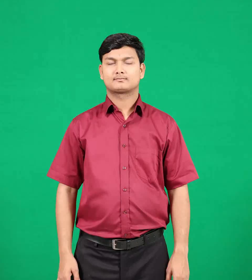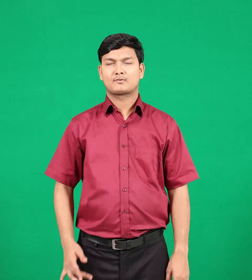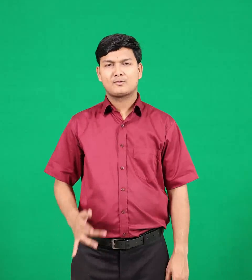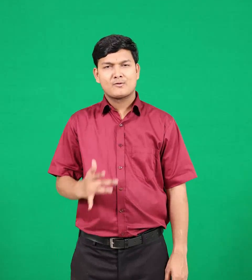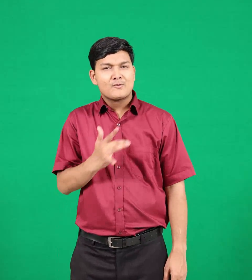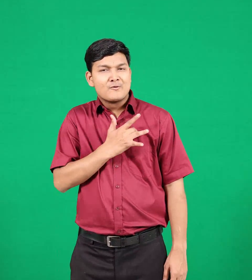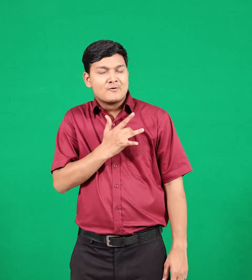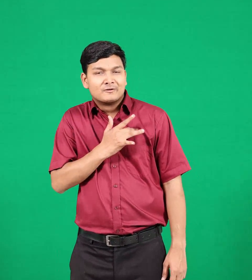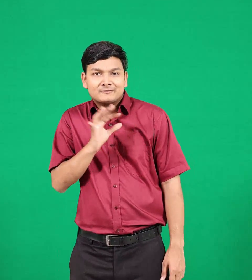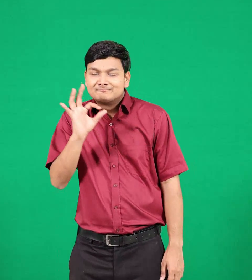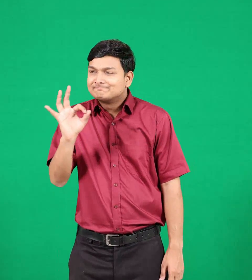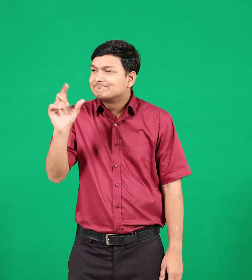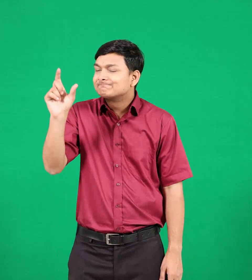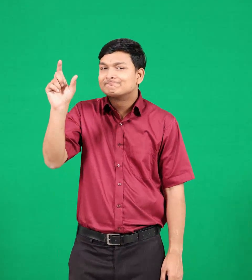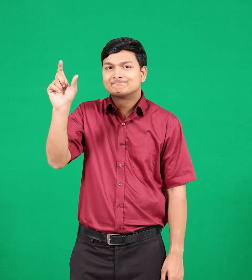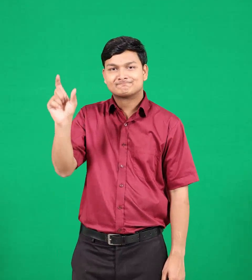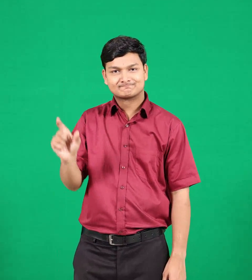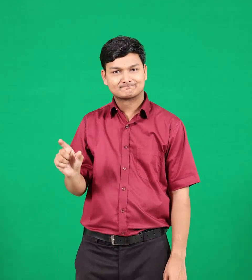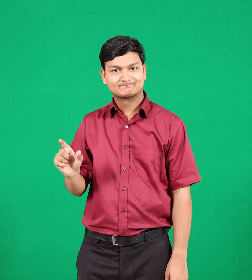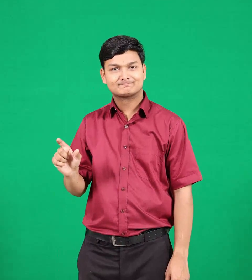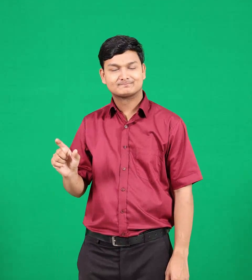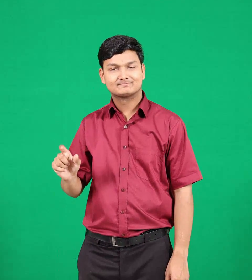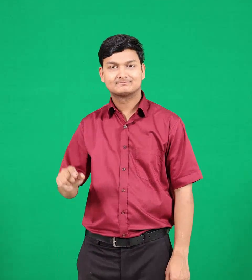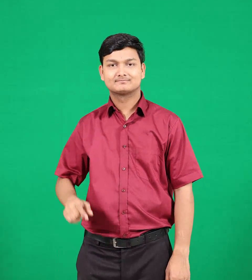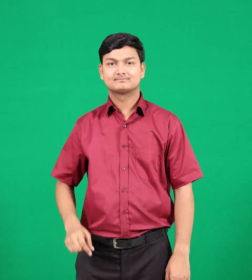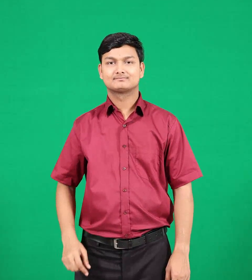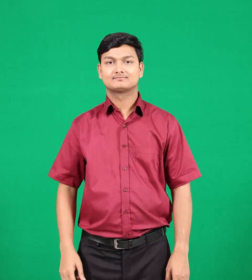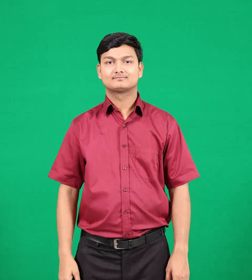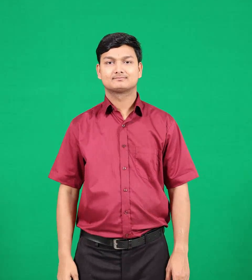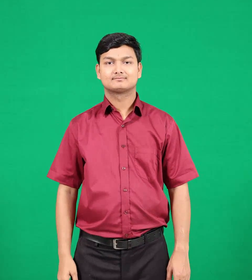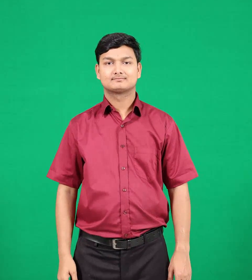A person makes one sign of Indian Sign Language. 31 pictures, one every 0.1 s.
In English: kind
